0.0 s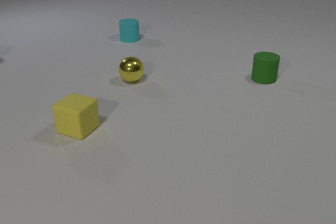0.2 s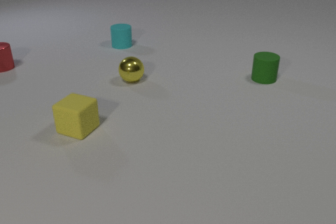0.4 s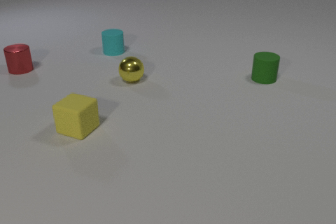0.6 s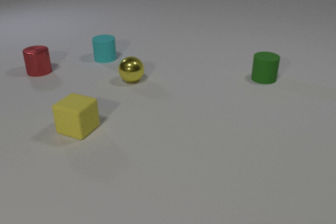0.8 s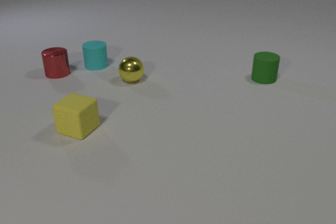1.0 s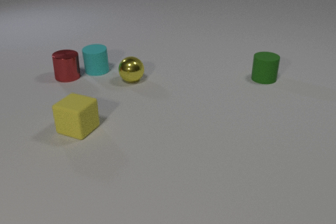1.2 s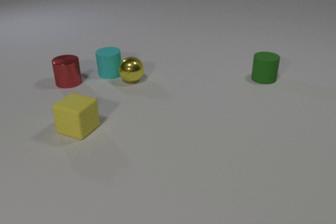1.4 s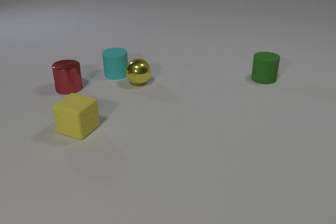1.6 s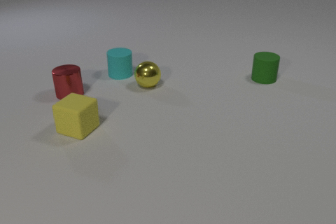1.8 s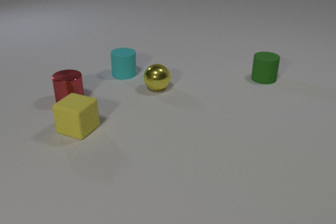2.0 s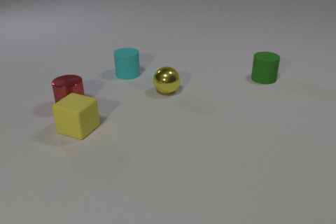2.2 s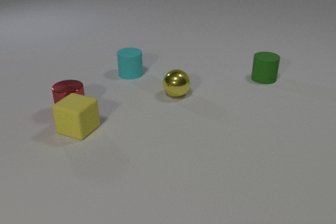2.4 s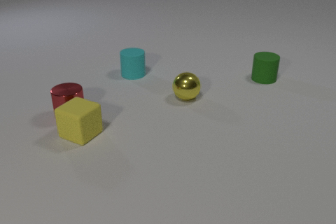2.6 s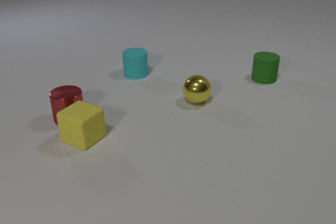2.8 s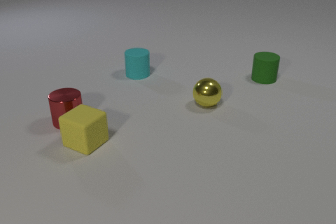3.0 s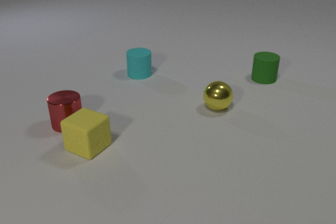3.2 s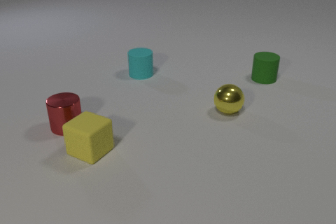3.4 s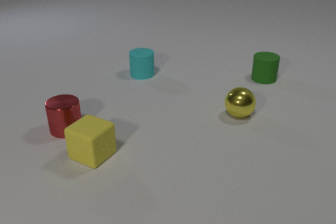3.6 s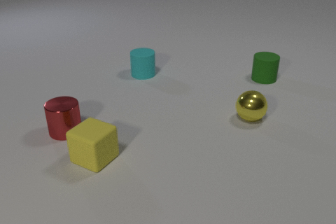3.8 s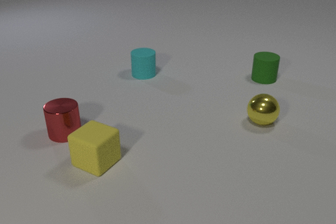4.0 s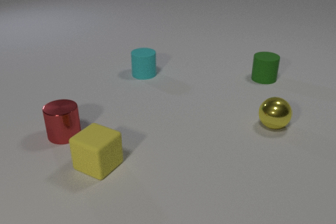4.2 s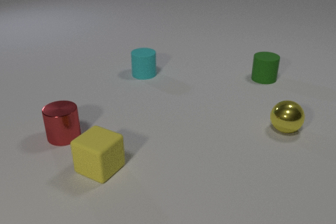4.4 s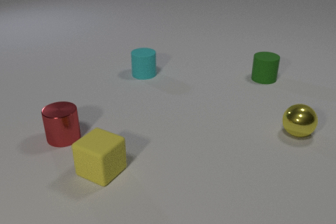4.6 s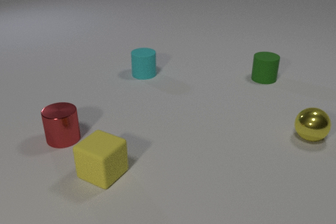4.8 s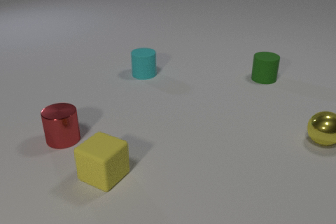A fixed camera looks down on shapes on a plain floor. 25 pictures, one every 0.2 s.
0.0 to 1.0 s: The red metal cylinder comes in at the left edge, slides to the right and toward the camera. The cyan rubber cylinder slides toward the camera and to the left. The red metal cylinder and the cyan rubber cylinder collide.
1.0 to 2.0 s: The red metal cylinder slides toward the camera. The cyan rubber cylinder slides to the right and toward the camera. The yellow metal sphere rolls to the right and toward the camera. The cyan rubber cylinder and the yellow metal sphere collide.
2.0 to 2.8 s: The red metal cylinder slides toward the camera. The cyan rubber cylinder slides to the right. The yellow metal sphere rolls to the right and toward the camera. The yellow rubber cube slides toward the camera. The red metal cylinder and the yellow rubber cube collide.
2.8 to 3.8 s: The red metal cylinder slides toward the camera. The cyan rubber cylinder slides to the right. The yellow metal sphere rolls to the right and toward the camera. The yellow rubber cube slides toward the camera.
3.8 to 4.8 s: The red metal cylinder slides toward the camera. The yellow metal sphere rolls to the right. The yellow rubber cube slides toward the camera.
What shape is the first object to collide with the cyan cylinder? cylinder.
Are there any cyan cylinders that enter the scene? no.
Are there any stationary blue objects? no.
